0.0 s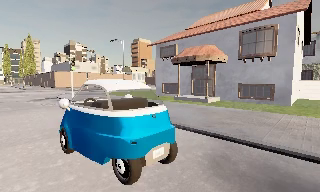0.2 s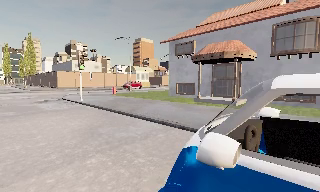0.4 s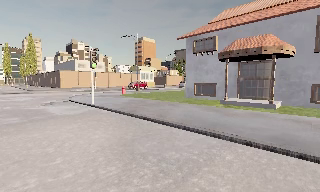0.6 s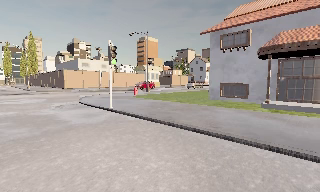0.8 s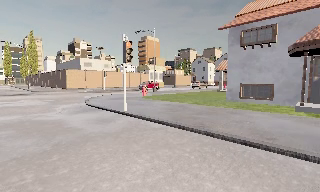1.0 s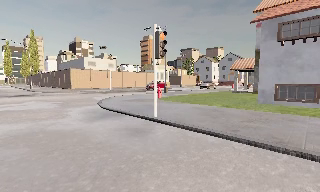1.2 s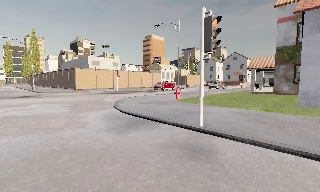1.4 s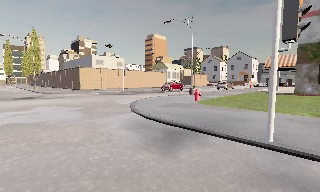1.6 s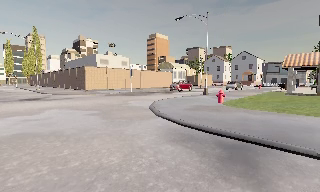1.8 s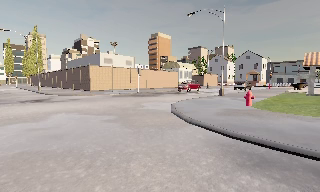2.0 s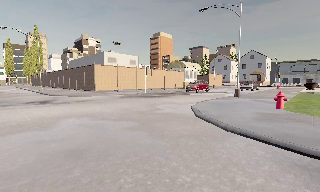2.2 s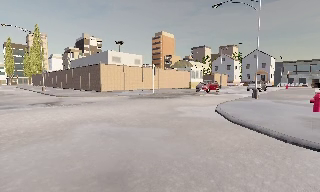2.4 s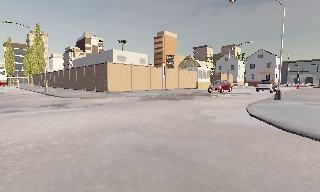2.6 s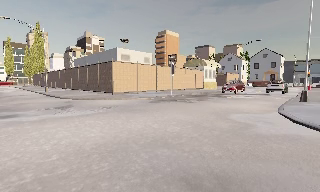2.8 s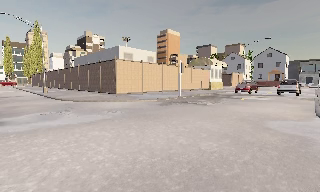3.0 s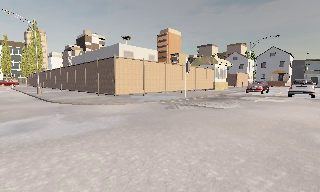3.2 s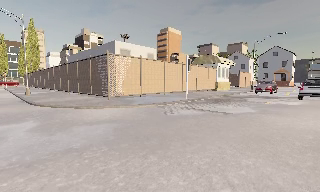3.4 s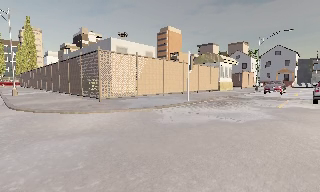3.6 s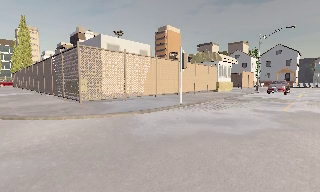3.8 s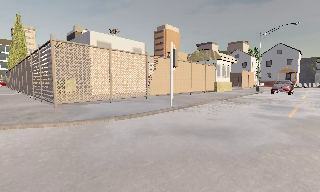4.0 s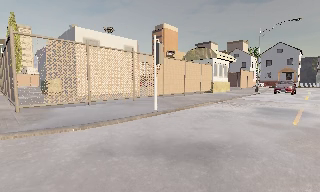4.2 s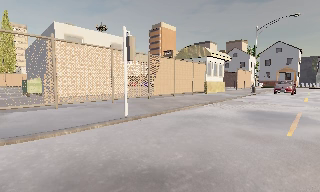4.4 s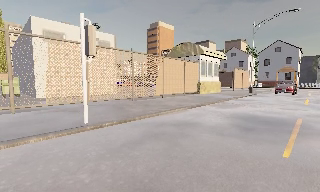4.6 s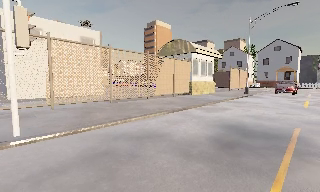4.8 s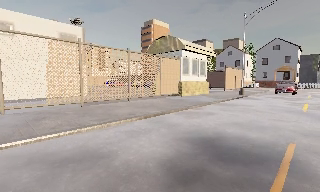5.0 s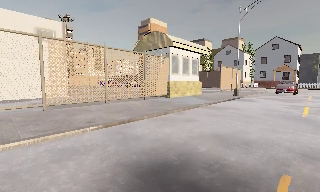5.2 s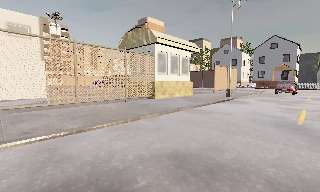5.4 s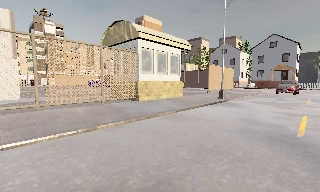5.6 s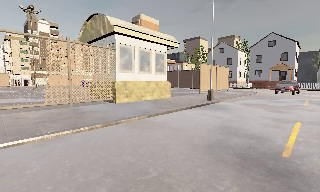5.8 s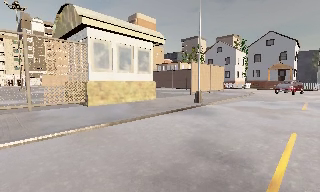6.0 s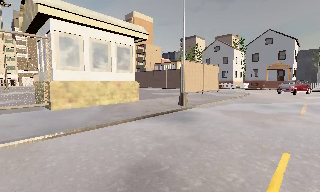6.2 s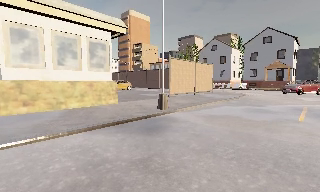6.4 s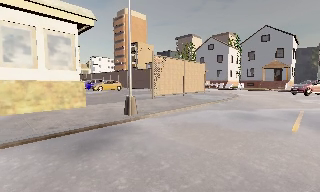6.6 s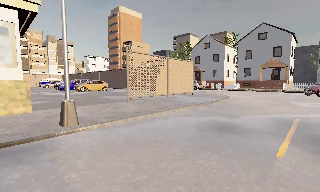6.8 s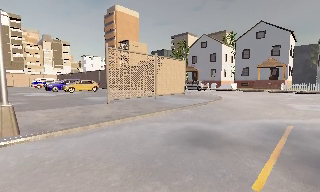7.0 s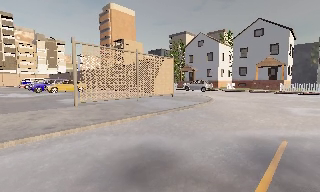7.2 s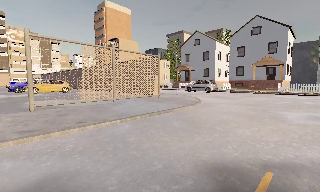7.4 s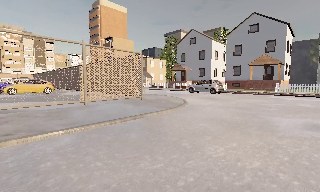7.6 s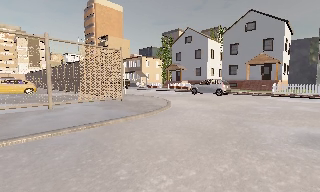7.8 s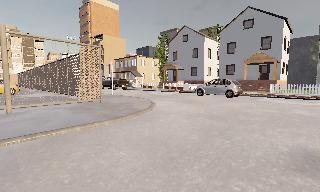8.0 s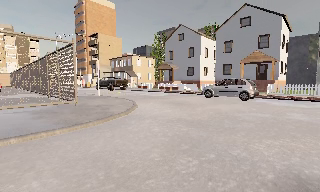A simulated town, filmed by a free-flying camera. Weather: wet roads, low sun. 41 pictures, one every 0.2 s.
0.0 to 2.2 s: The camera travels to its left and forward, about 17 m, so close, fixed things drift to the right.
2.2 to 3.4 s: The camera travels forward, about 7 m, so what stands in front looms larger.
3.4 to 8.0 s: The camera travels forward and to its right, about 35 m, so what stands in front looms larger.
The film runs backward here.
